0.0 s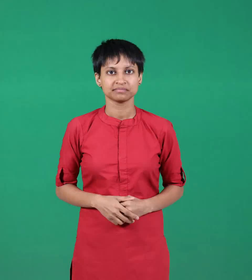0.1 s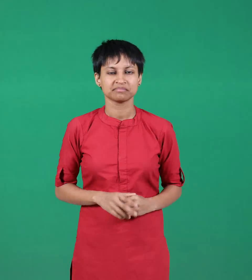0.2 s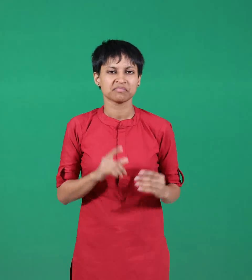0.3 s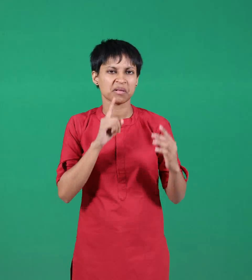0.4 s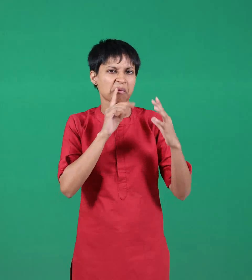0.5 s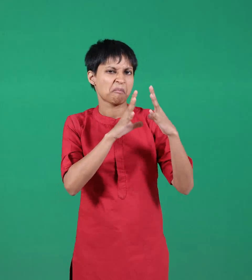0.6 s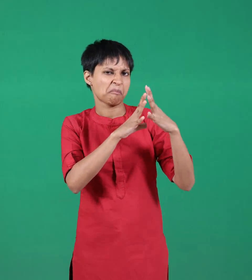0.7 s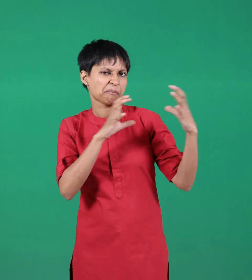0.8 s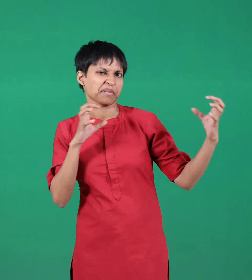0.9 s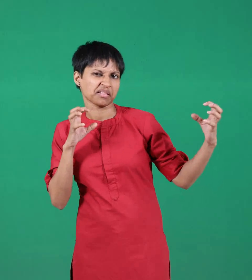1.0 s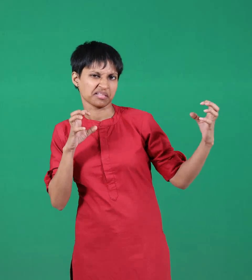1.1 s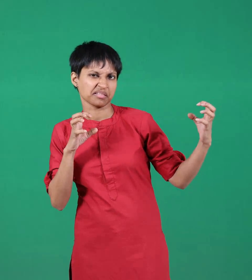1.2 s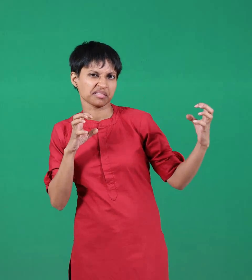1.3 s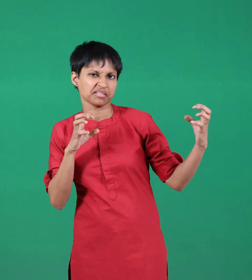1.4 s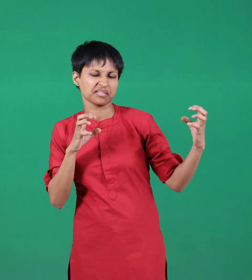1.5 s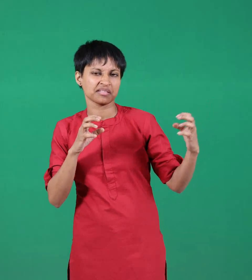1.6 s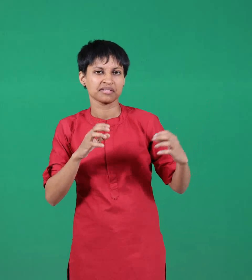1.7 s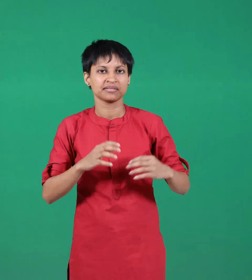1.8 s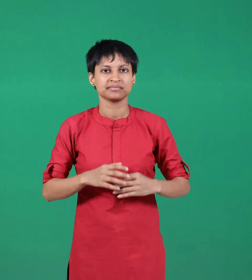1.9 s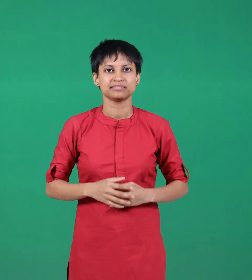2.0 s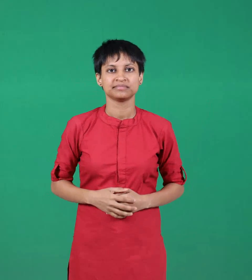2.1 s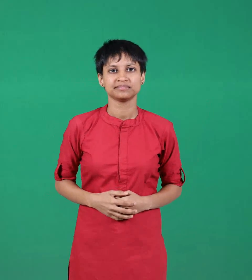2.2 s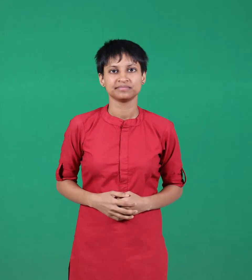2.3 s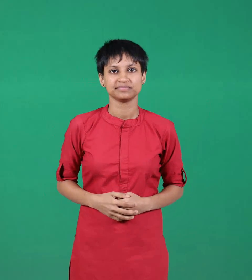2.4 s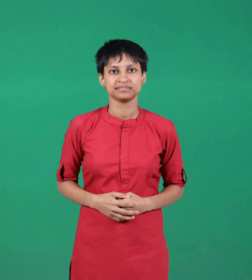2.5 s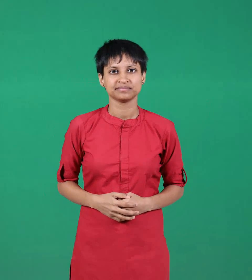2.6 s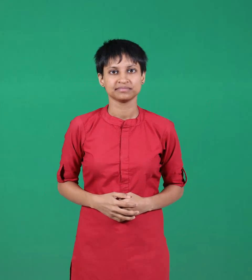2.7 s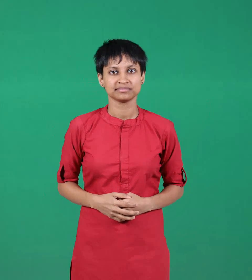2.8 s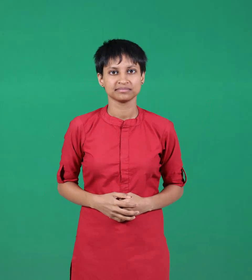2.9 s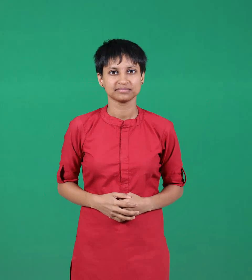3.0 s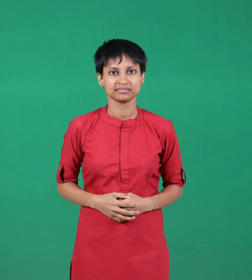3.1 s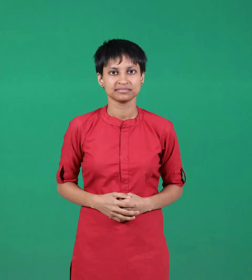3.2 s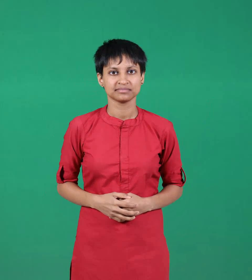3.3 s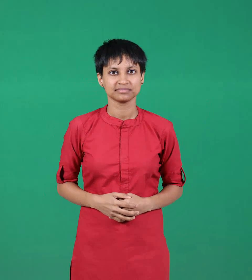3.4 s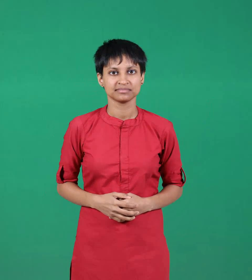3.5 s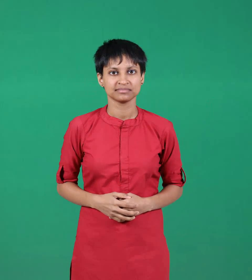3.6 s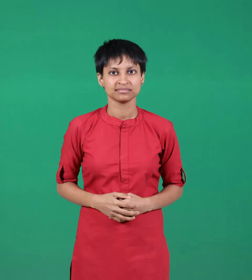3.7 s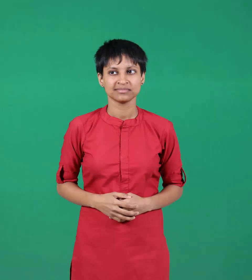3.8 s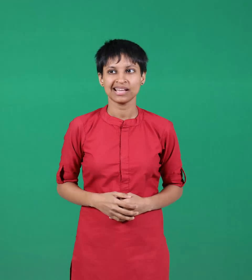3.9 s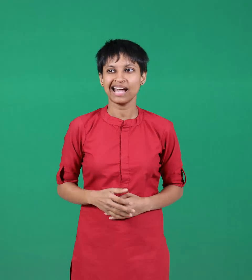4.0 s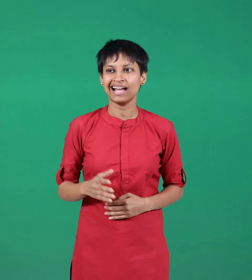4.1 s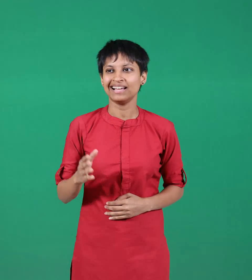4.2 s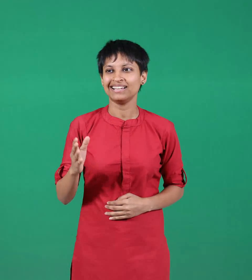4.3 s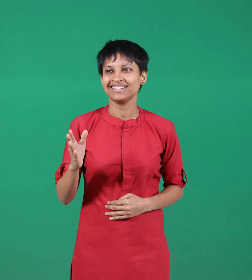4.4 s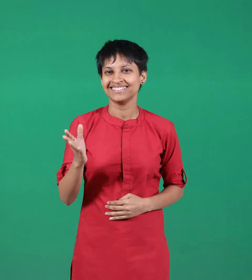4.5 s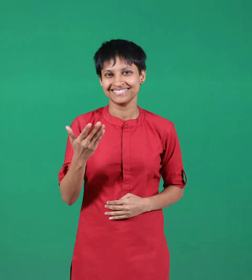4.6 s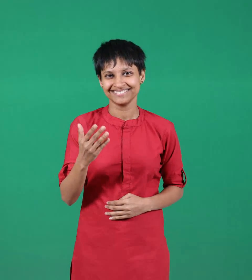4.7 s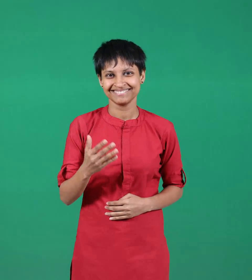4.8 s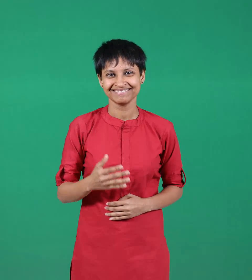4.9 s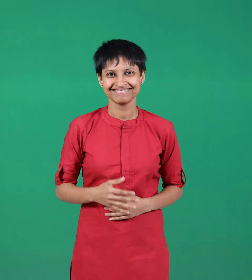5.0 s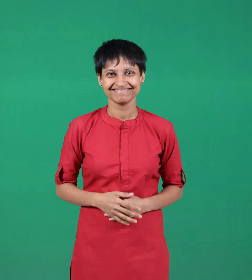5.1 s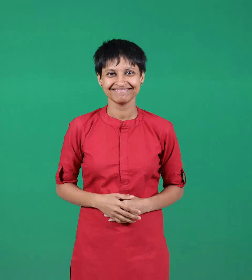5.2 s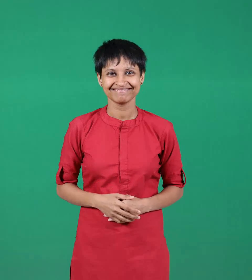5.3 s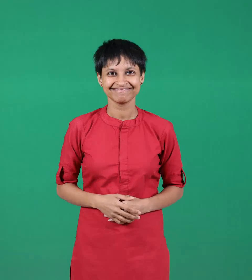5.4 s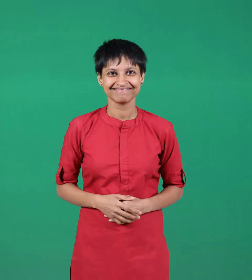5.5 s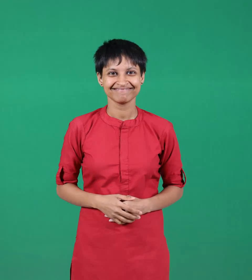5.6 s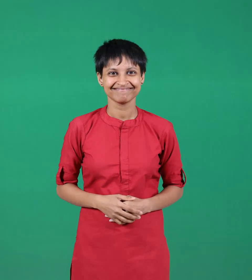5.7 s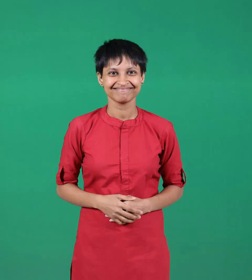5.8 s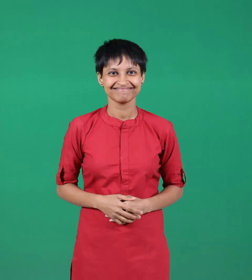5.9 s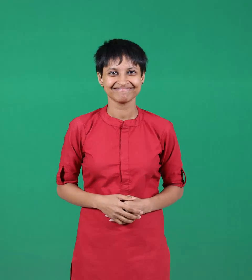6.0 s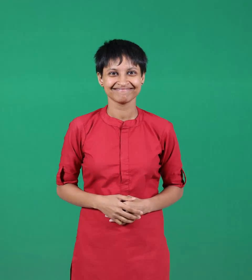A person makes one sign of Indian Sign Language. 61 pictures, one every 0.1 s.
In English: enemy
